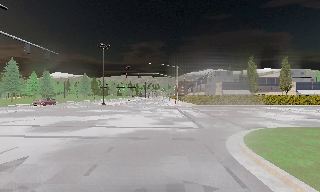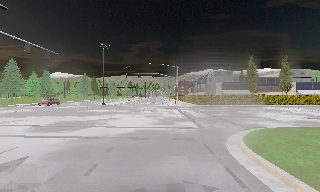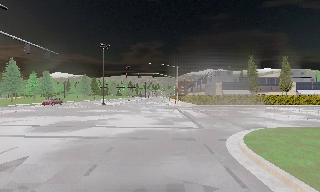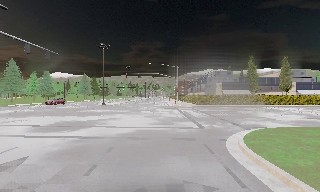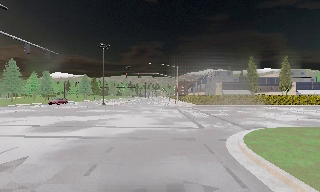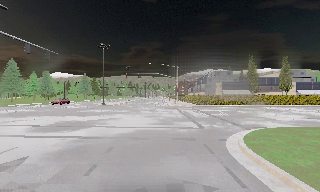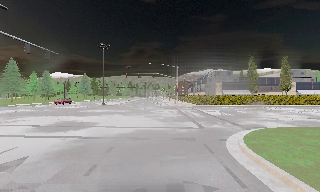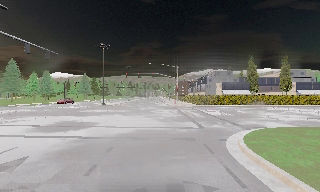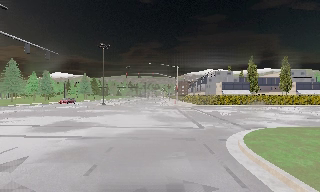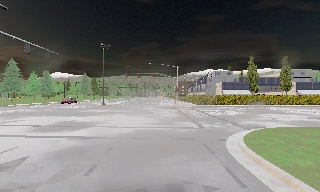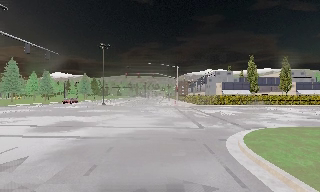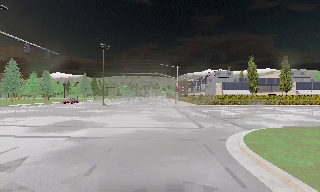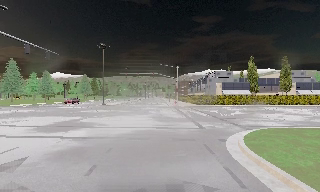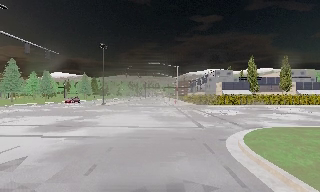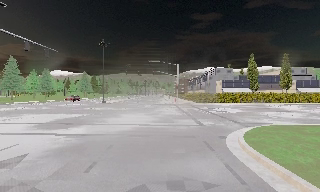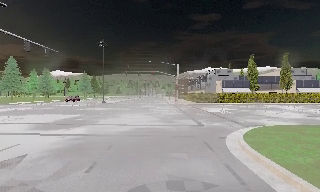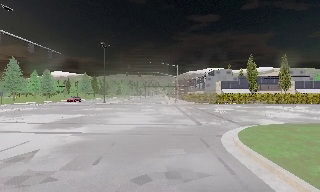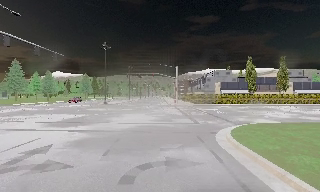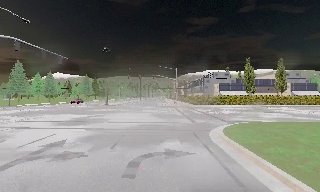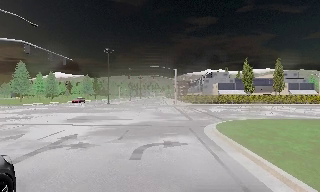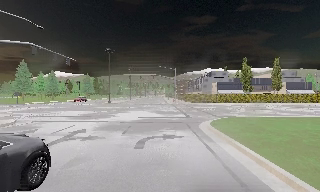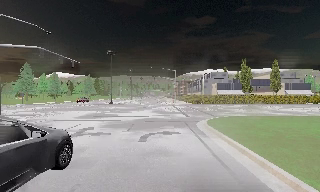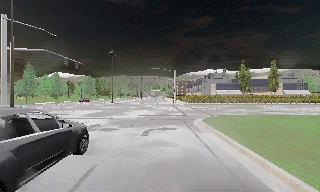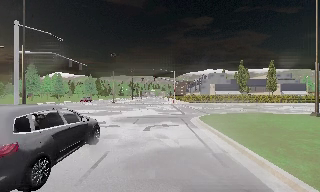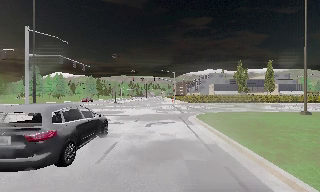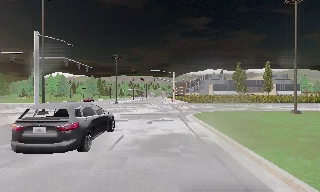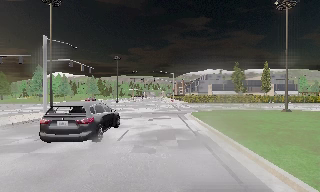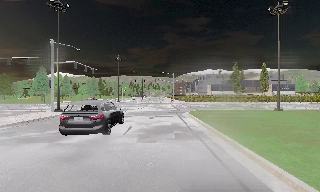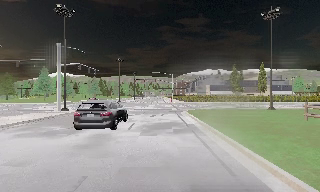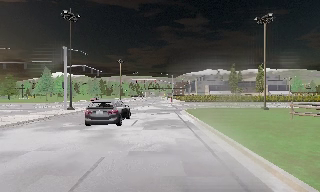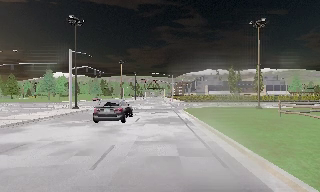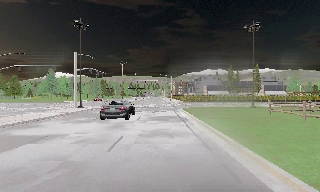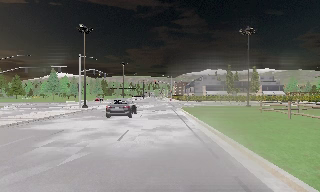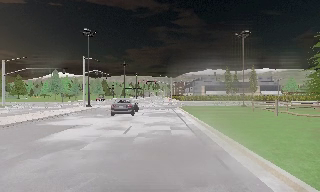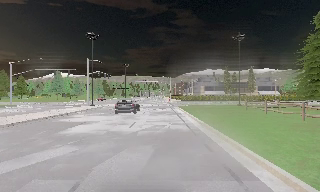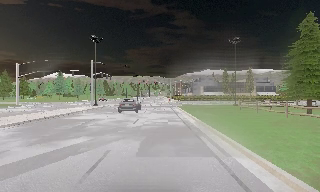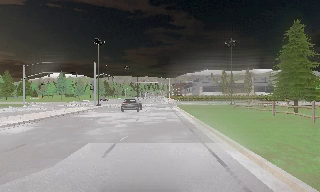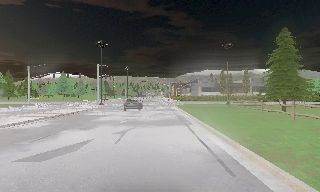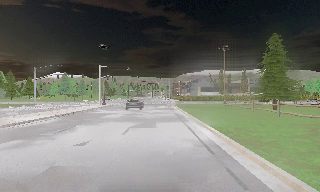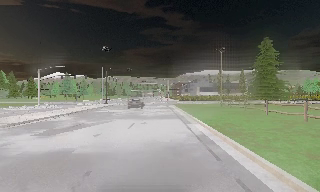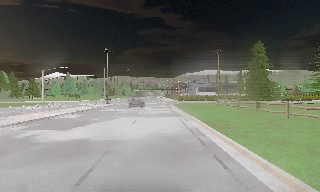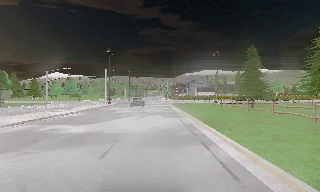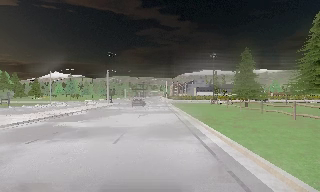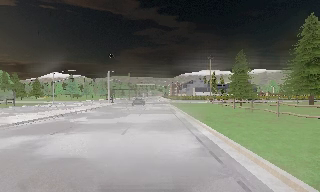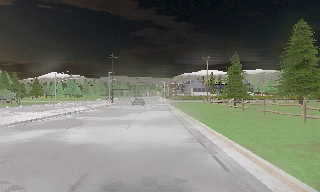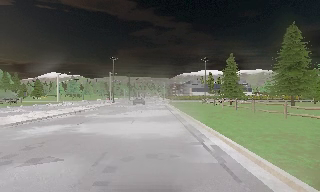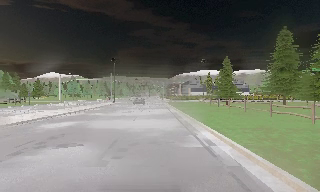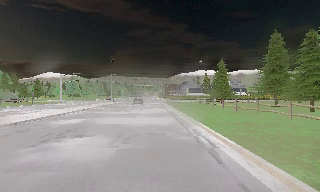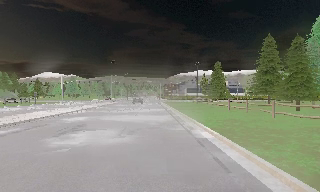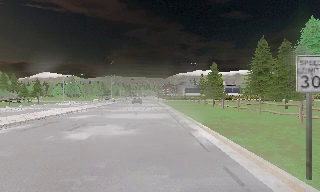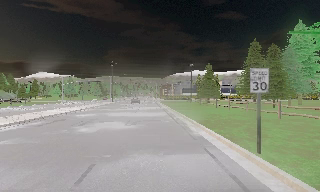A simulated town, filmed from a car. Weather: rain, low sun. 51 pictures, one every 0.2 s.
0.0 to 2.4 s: The camera keeps its place and its aim.
2.4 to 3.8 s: The camera travels backward, about 3 m, so what stands in front gets smaller. It gains speed.
3.8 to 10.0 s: The camera travels backward, about 40 m, so what stands in front gets smaller.
The film runs backward here.
